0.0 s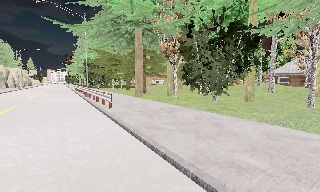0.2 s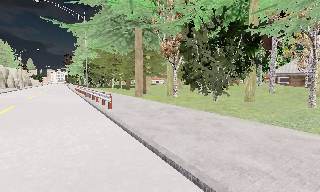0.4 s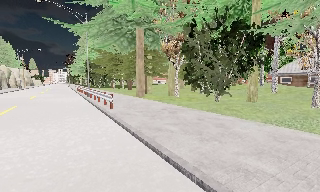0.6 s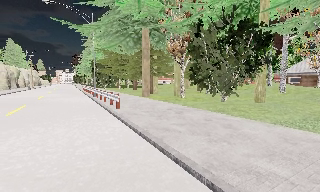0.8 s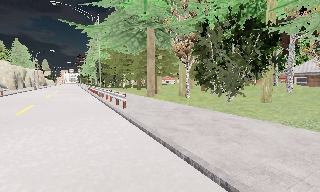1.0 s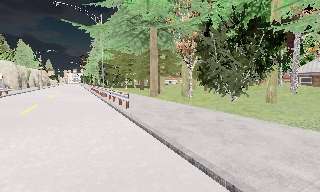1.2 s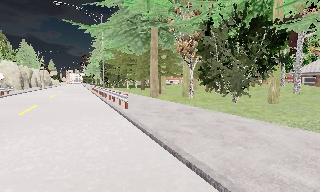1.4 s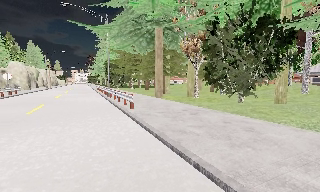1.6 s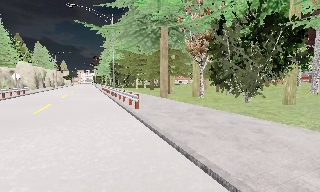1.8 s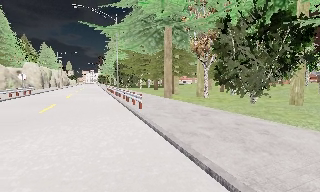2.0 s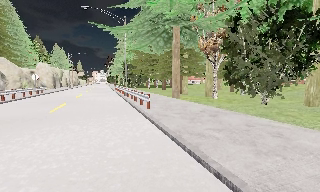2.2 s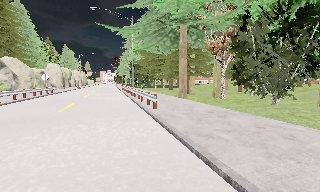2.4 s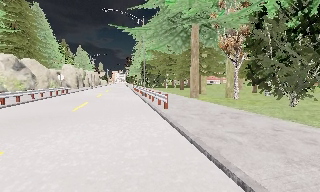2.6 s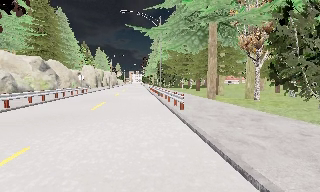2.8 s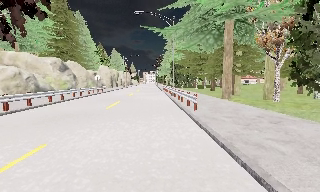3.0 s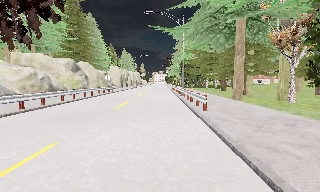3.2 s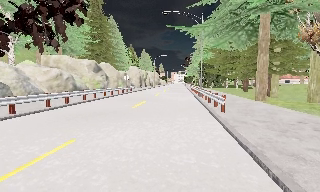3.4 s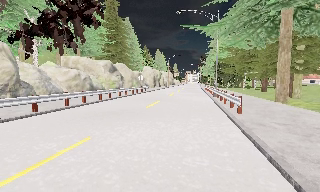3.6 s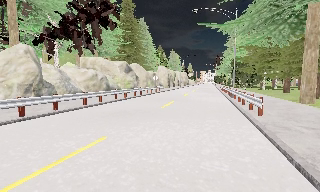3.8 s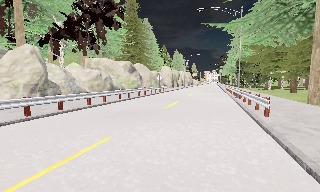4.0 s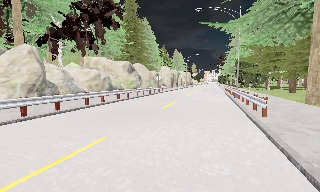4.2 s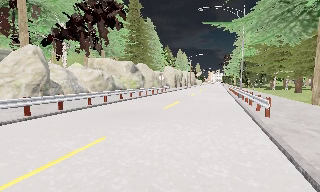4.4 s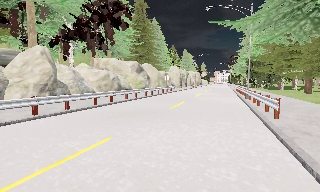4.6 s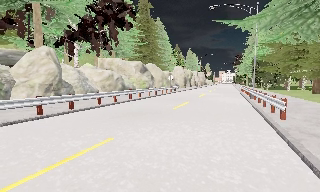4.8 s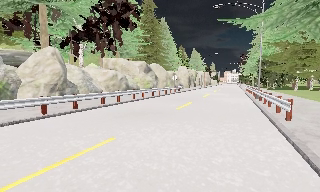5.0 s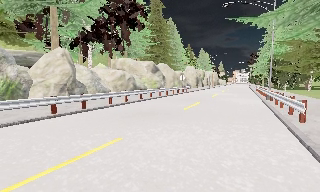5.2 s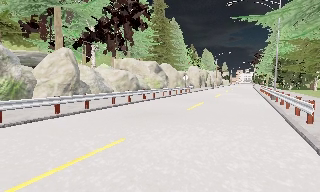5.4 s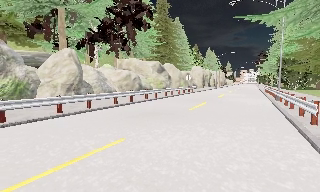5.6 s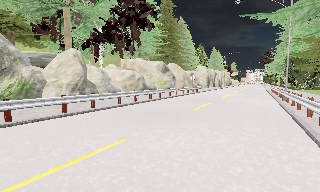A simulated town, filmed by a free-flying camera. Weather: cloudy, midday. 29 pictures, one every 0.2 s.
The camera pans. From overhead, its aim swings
counterclockwise.
The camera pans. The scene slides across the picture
to the right.
0.0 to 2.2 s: The camera swings to its left by about 15 degrees, and the scene slides to the right. It travels forward, about 0.5 m, so what stands in front looms larger.
2.2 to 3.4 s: The scene slides to the right, as the camera pans about 30 degrees to its left.
3.4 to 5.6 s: The scene slides to the right, as the camera pans about 20 degrees to its left.
The film runs forward here.
